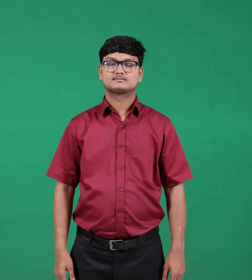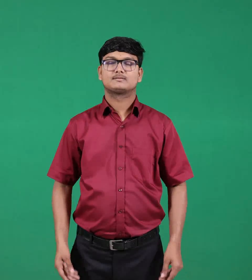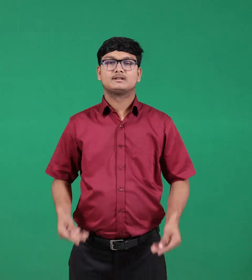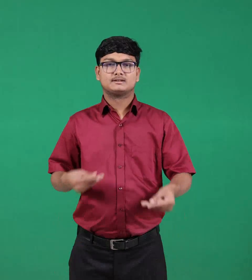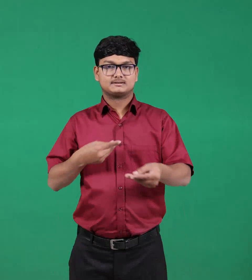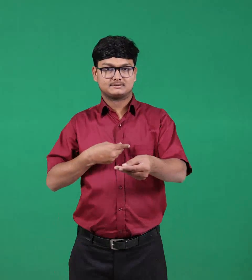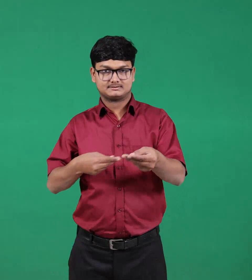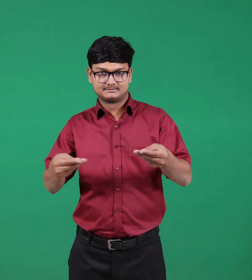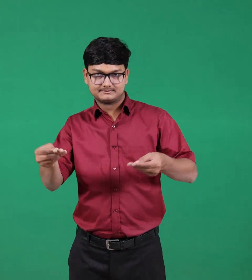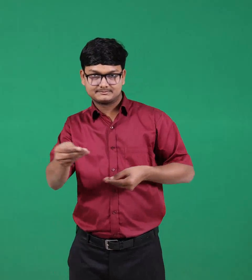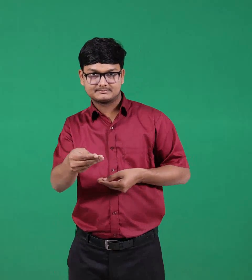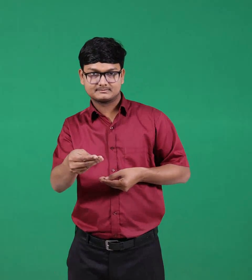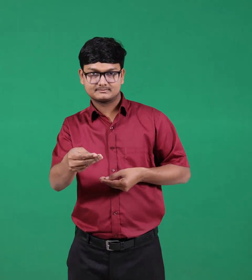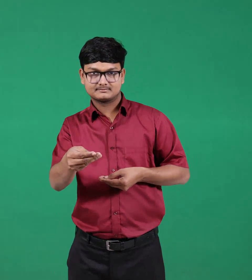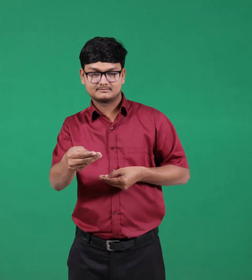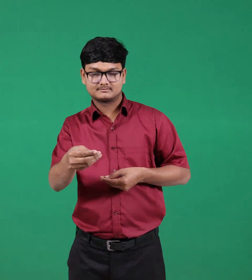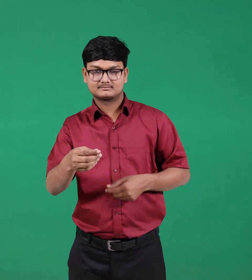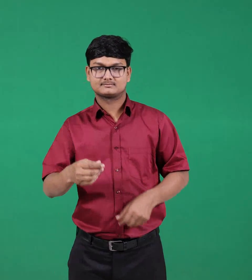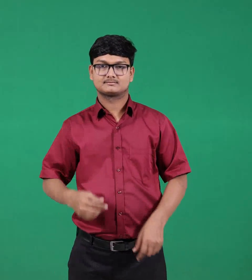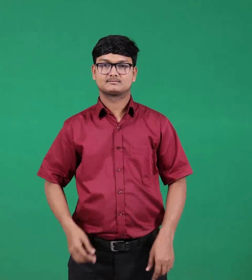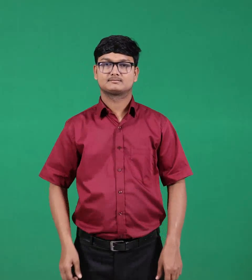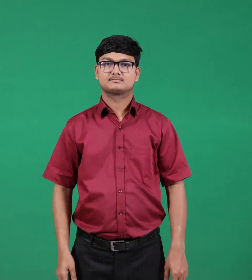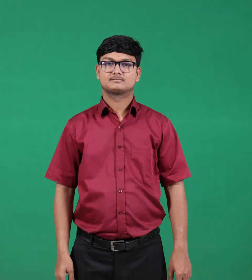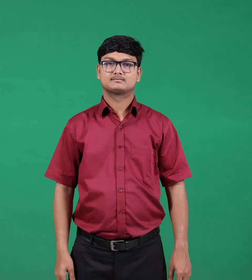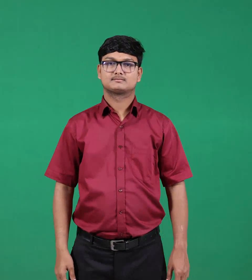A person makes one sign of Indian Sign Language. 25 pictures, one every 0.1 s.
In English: deal
